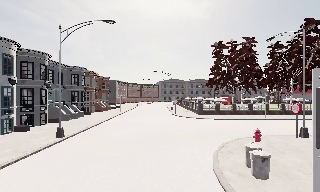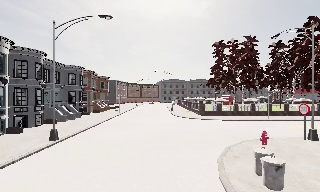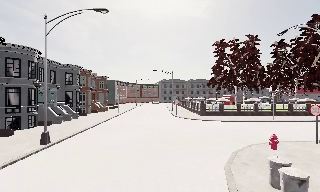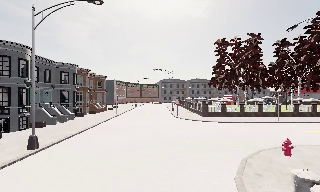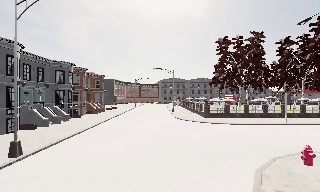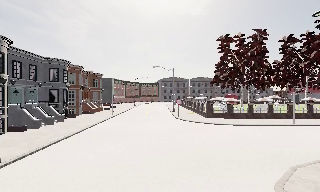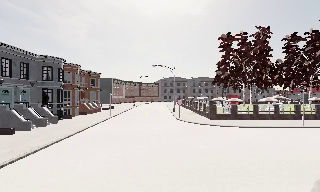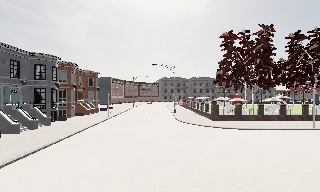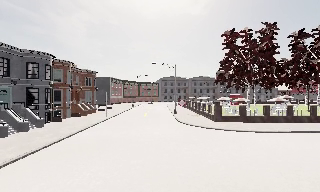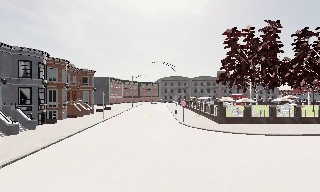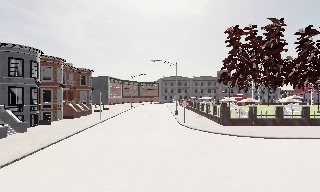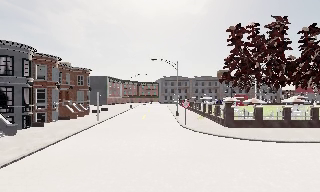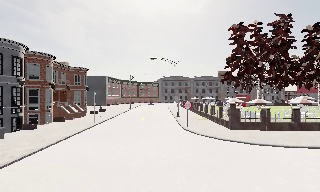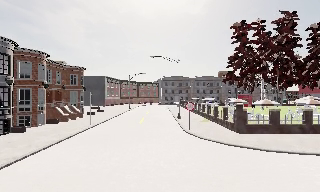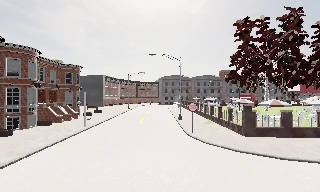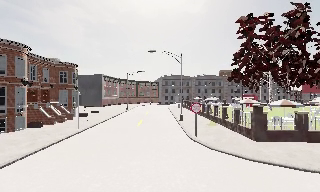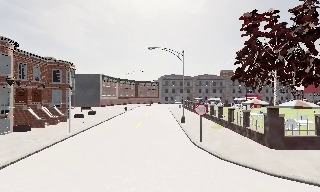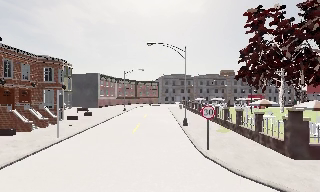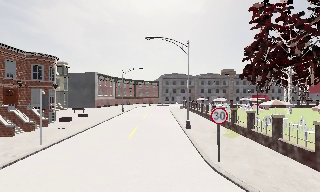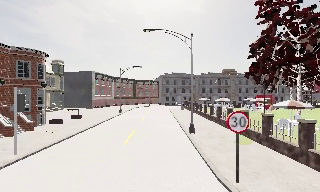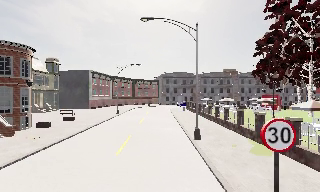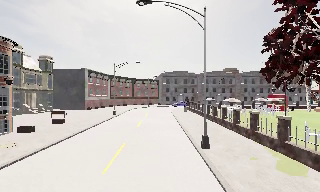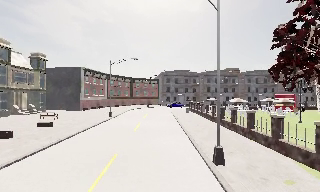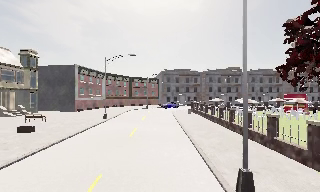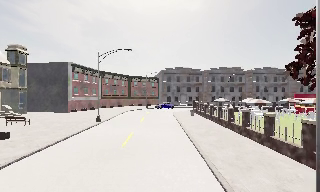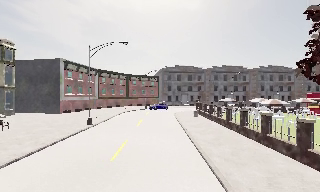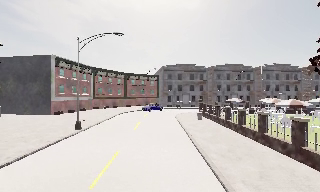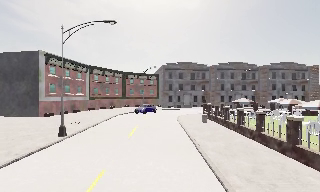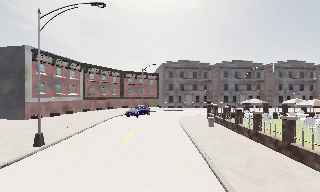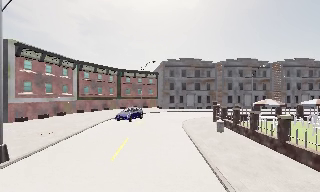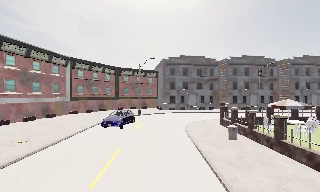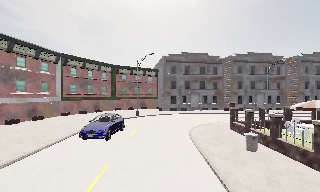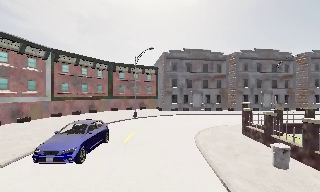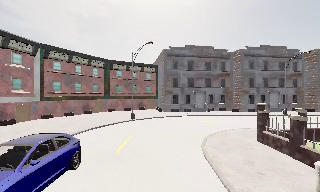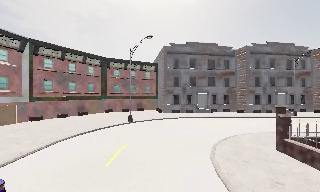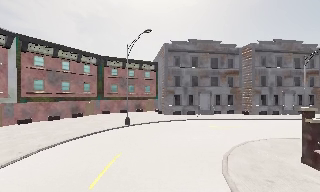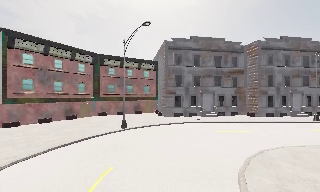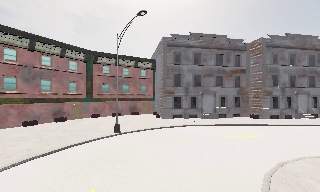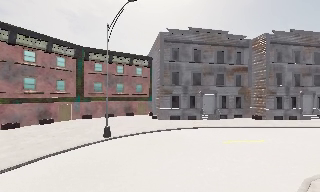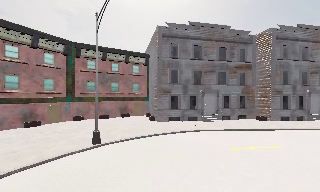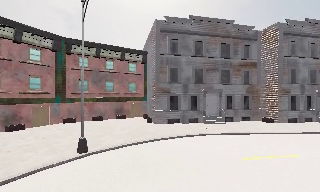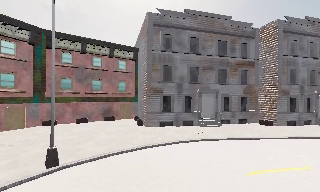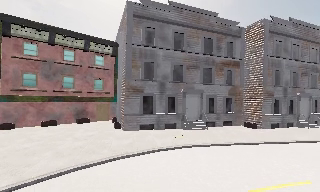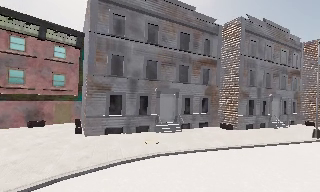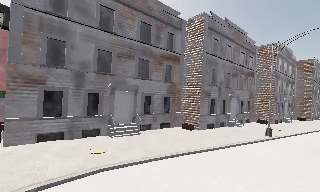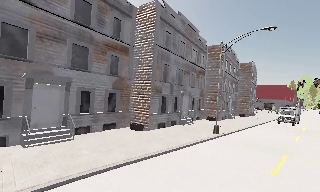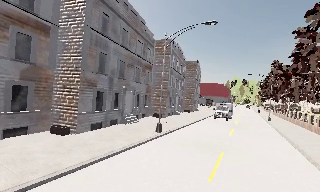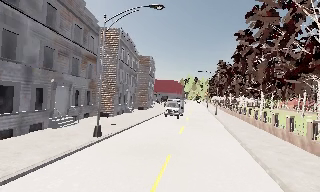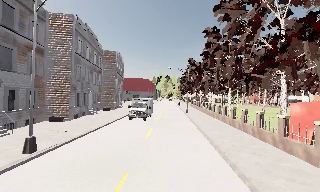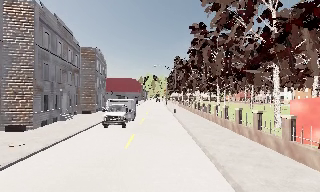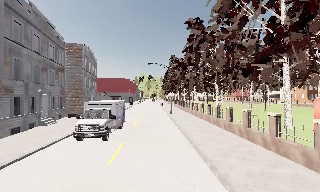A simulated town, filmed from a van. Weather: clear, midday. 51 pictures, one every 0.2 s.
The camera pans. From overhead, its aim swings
clockwise.
The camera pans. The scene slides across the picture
to the left.
0.0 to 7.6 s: The camera travels forward, about 55 m, so what stands in front looms larger. It gains speed.
7.6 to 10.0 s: The camera swings to its right by about 90 degrees, and the scene slides to the left. It travels forward, about 20 m.
The film runs forward here.
